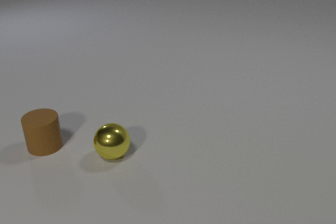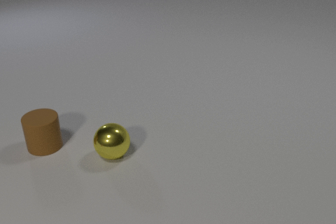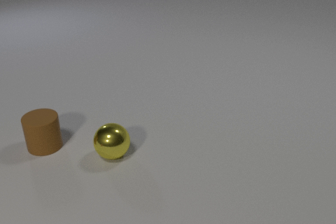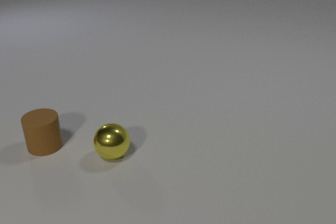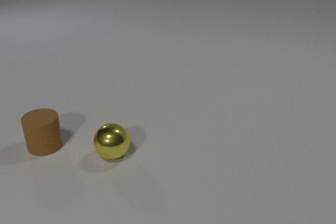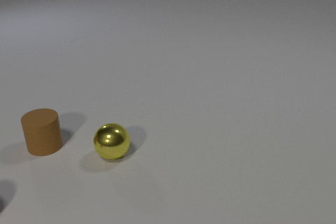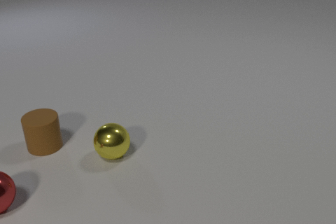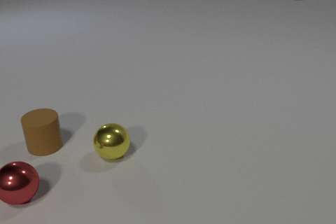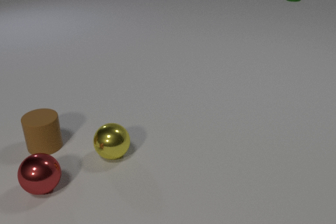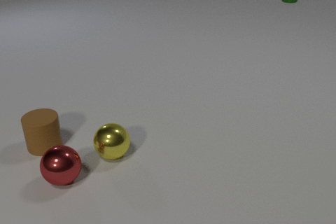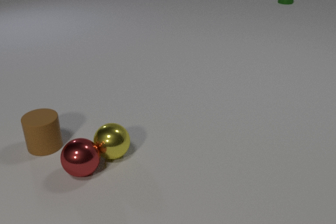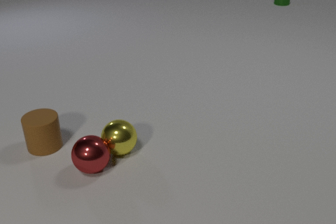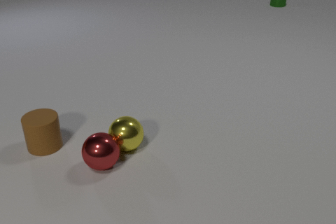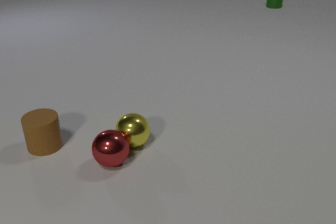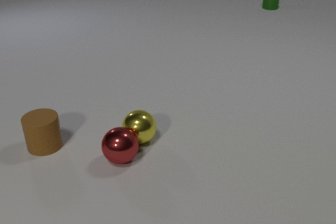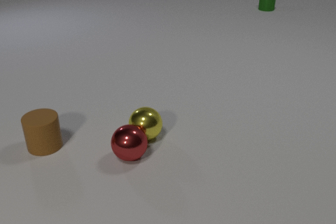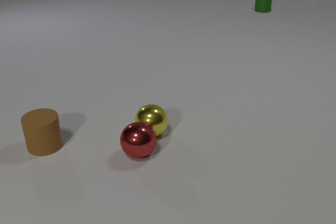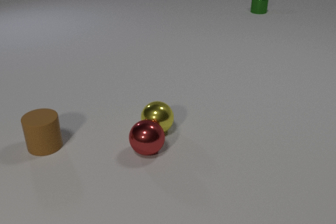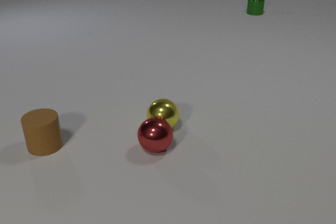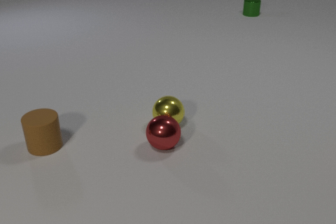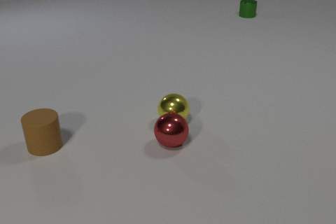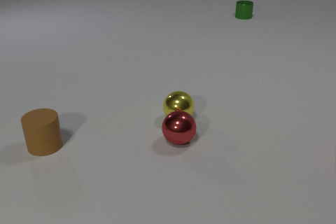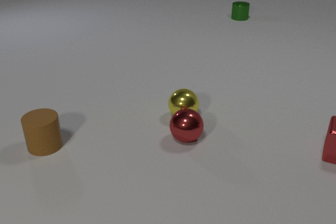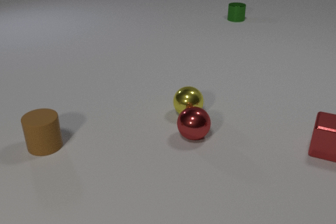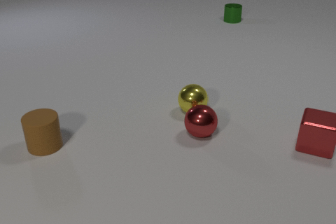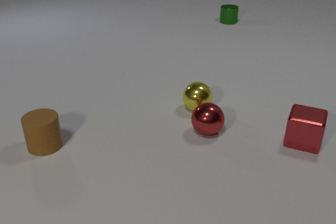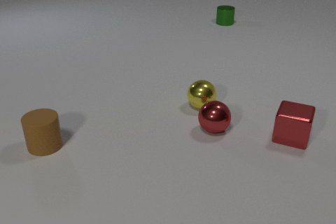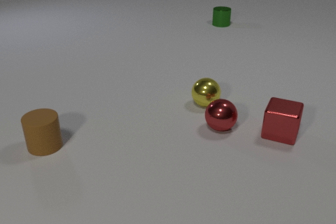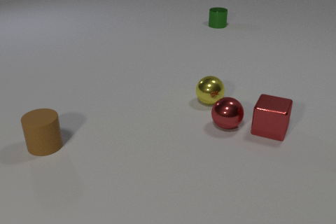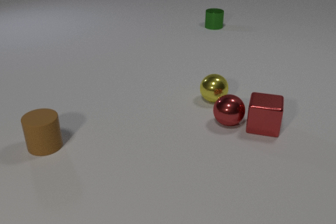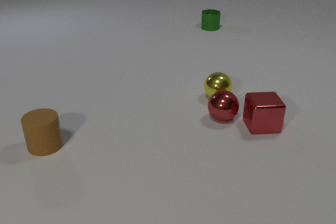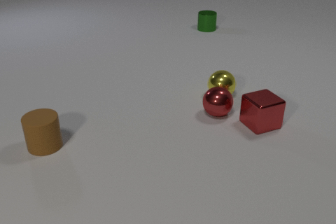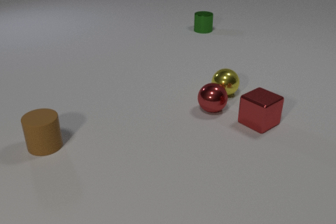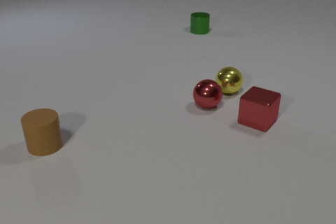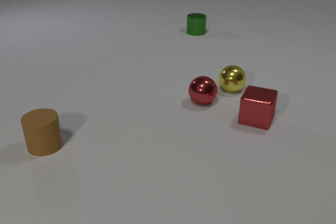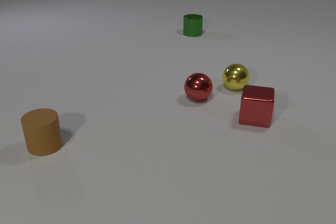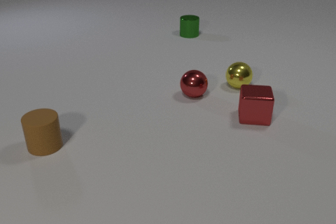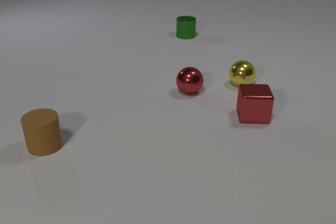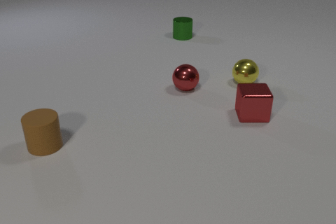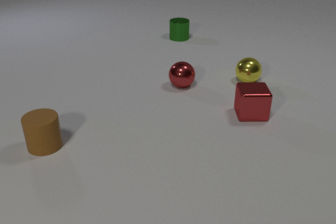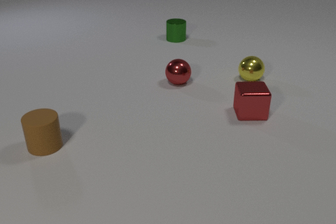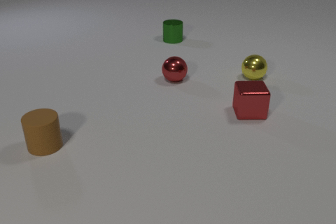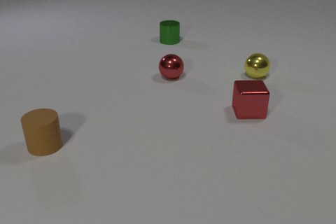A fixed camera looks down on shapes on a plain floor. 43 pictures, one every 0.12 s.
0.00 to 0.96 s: The red metal sphere comes in at the left edge, rolls to the right. The green metal cylinder comes in at the top edge, slides toward the camera and to the left.
0.96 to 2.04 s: The red metal sphere rolls to the right. The yellow metal sphere rolls to the right and away from the camera. The green metal cylinder slides toward the camera and to the left. The red metal sphere and the yellow metal sphere collide.
2.04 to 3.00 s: The red metal sphere rolls to the right and away from the camera. The yellow metal sphere rolls away from the camera and to the right. The red metal cube comes in at the right edge, slides to the left. The green metal cylinder slides toward the camera and to the left.
3.00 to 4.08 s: The red metal sphere rolls away from the camera. The yellow metal sphere rolls away from the camera and to the right. The red metal cube slides to the left and away from the camera, spins counterclockwise seen from above by about 90 degrees, its near face sliding to the right. The green metal cylinder slides toward the camera and to the left. The red metal sphere and the red metal cube collide.
4.08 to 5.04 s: The red metal sphere rolls away from the camera and to the left. The yellow metal sphere rolls away from the camera and to the right. The red metal cube slides away from the camera and to the left, spins counterclockwise seen from above by about 30 degrees, its near face sliding to the right. The green metal cylinder slides toward the camera and to the left.
How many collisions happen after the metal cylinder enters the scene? 2.
Are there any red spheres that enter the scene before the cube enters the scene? yes.
How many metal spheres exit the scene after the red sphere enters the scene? 0.
